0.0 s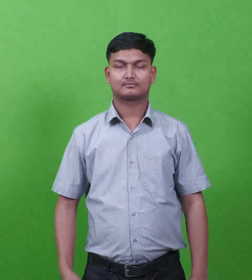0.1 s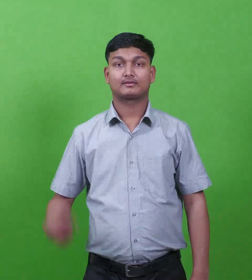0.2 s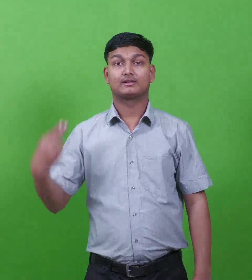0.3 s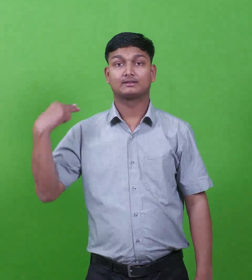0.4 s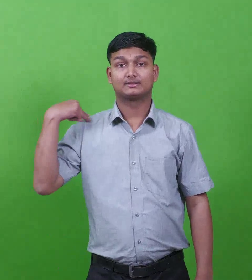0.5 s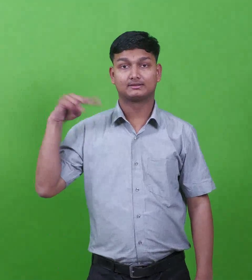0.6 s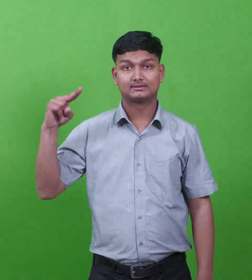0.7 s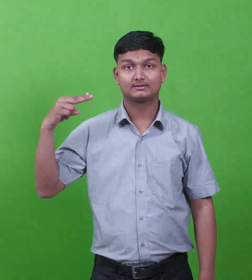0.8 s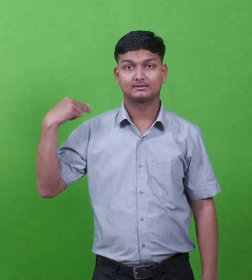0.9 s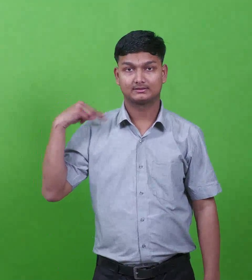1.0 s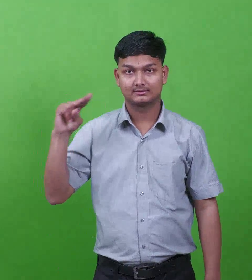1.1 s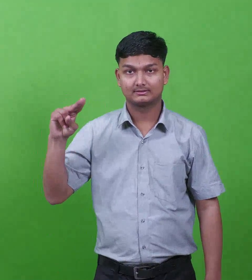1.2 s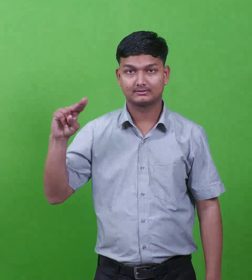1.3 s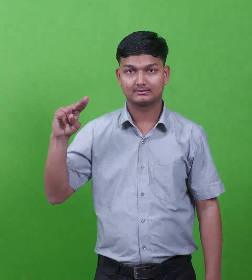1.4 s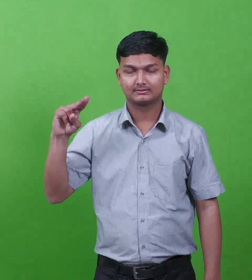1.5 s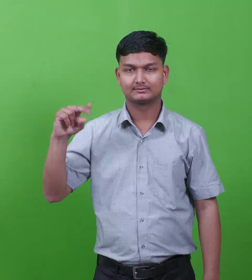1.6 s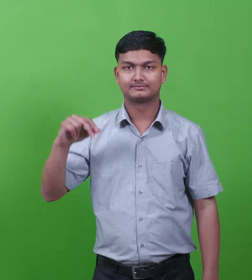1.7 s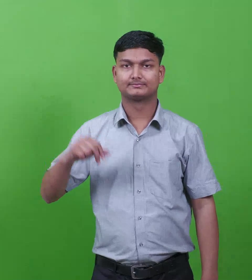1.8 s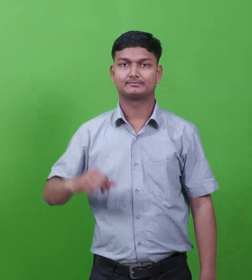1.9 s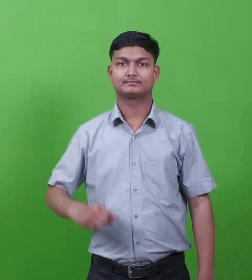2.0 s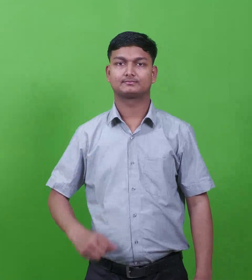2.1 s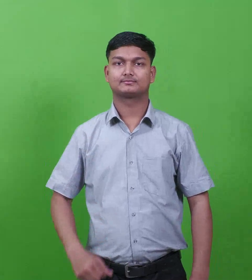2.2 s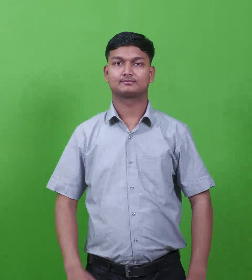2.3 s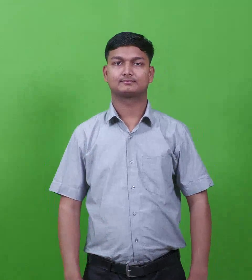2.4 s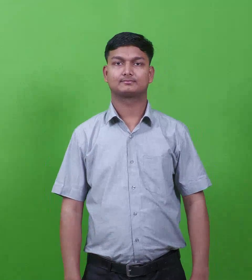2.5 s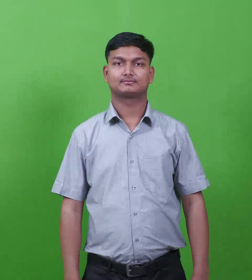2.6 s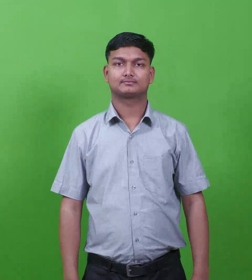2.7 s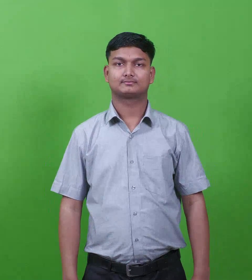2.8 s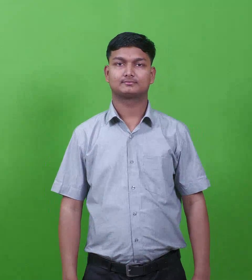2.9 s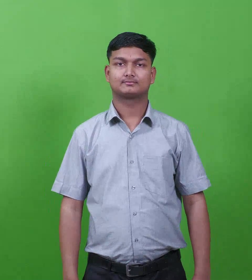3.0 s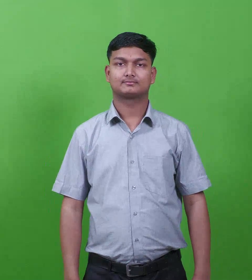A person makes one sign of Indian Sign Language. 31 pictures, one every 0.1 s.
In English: kilion
